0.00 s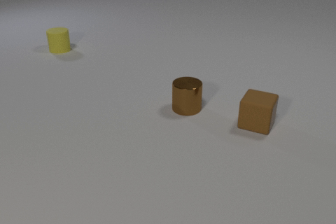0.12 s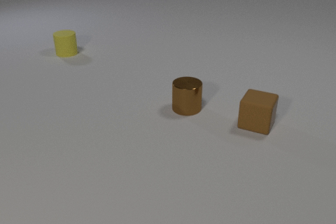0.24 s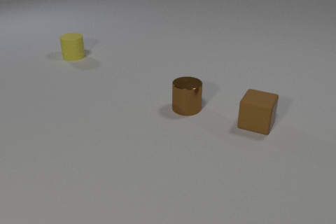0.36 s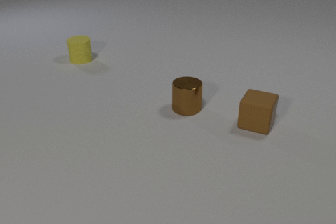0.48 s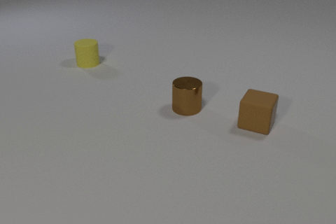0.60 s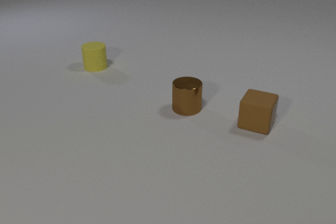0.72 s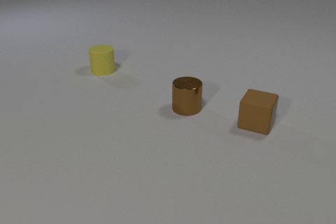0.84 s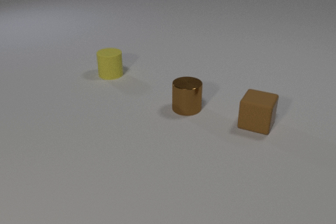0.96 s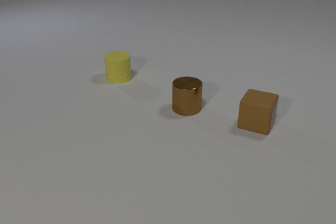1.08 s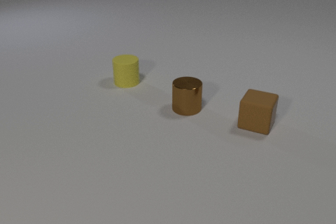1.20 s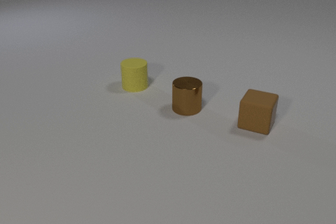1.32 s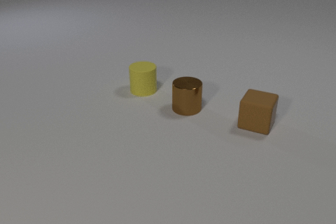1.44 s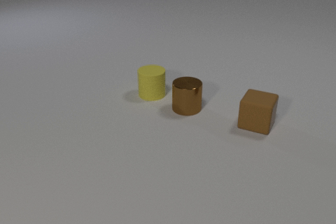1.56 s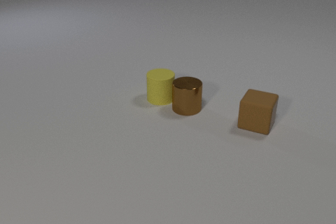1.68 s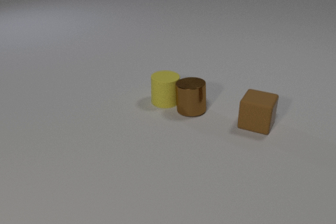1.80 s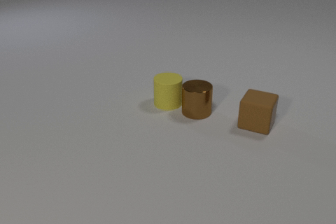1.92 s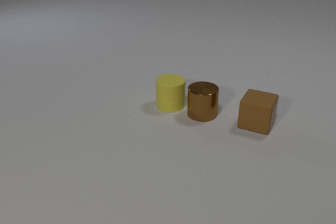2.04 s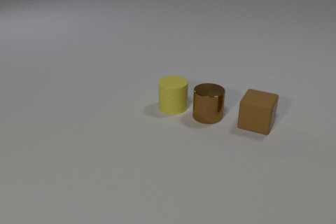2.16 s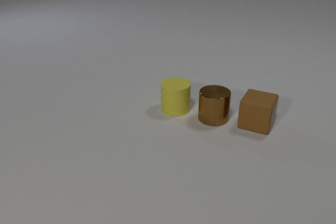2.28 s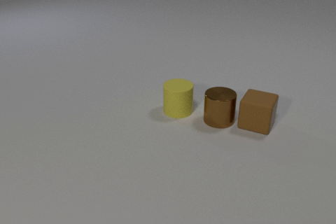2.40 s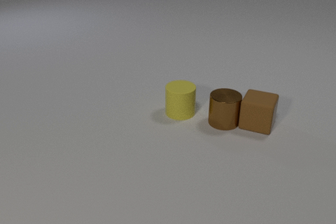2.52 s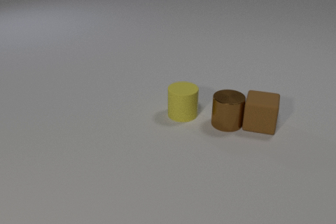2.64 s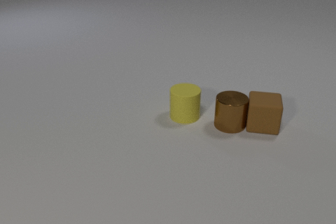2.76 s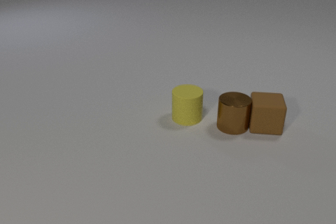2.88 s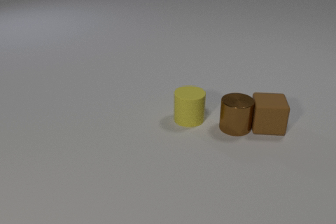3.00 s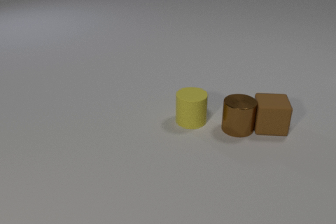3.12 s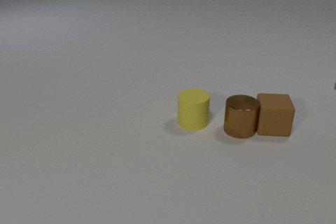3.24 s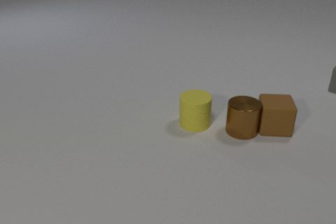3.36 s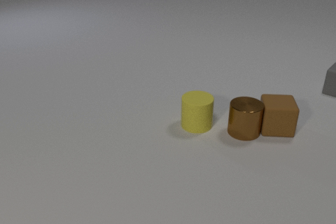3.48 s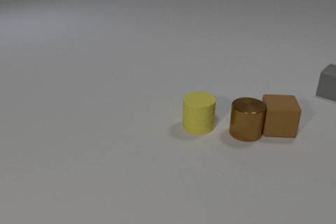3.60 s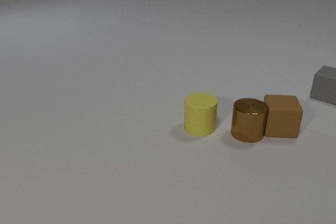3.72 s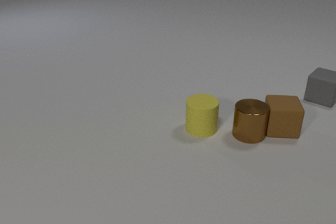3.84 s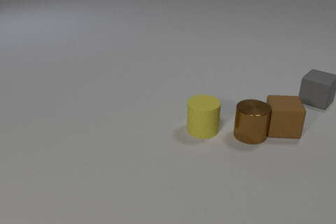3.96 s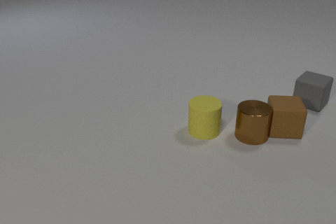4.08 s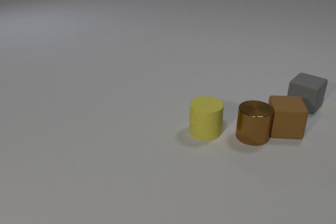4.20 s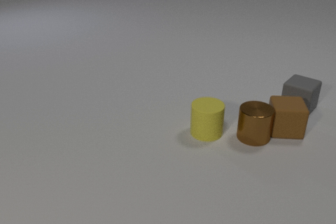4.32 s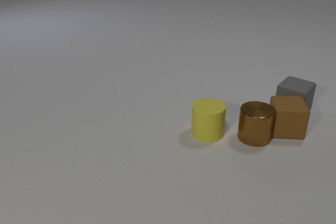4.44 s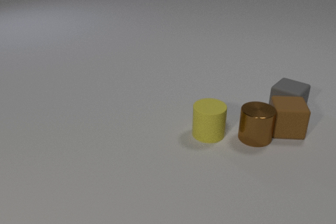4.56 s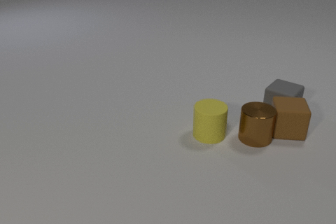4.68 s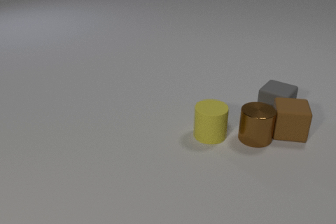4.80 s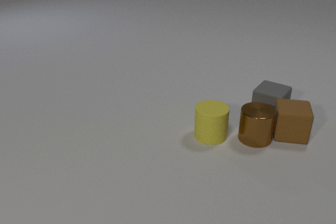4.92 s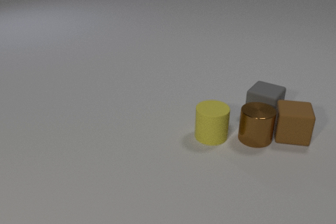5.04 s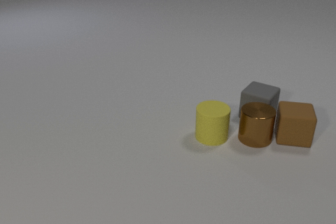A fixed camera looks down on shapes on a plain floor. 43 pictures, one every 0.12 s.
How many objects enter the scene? 1.
How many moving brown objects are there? 2.
Are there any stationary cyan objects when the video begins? no.
0.00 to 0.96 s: The yellow rubber cylinder slides toward the camera and to the right.
0.96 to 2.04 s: The yellow rubber cylinder slides toward the camera and to the right. The brown metal cylinder slides to the right and toward the camera. The yellow rubber cylinder and the brown metal cylinder collide.
2.04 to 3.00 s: The yellow rubber cylinder slides toward the camera and to the right. The brown metal cylinder slides to the right and toward the camera. The brown rubber cube slides to the right, spins so that its near face slides to the right, counterclockwise seen from above. The brown metal cylinder and the brown rubber cube collide.
3.00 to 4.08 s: The yellow rubber cylinder slides toward the camera and to the right. The brown metal cylinder slides to the right and toward the camera. The brown rubber cube slides to the right. The gray rubber cube comes in at the right edge, slides toward the camera and to the left.
4.08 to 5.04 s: The yellow rubber cylinder slides toward the camera. The brown rubber cube slides toward the camera and to the right. The gray rubber cube slides to the left and toward the camera. The brown rubber cube and the gray rubber cube collide.
